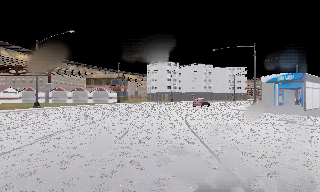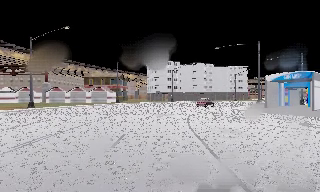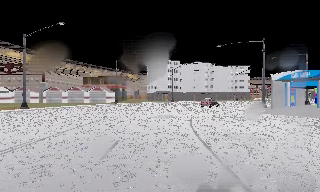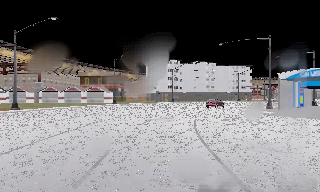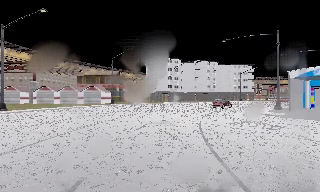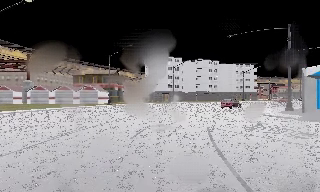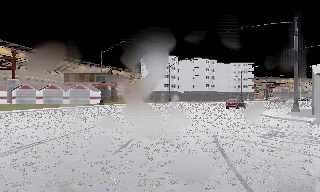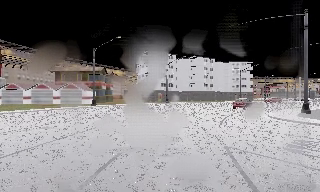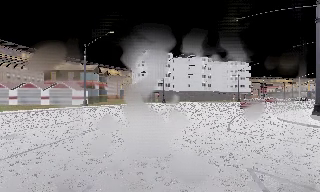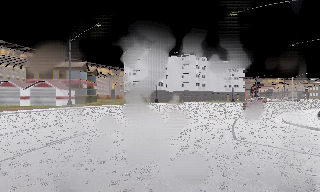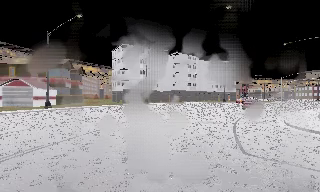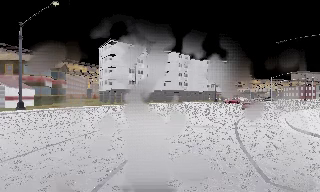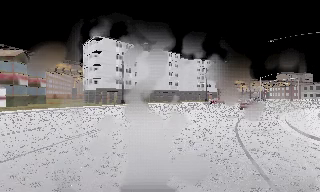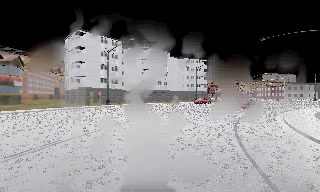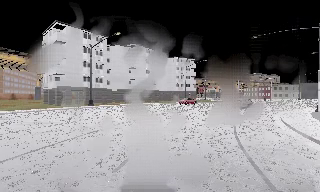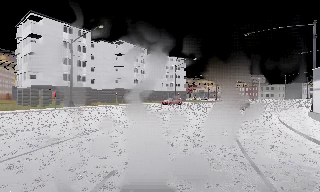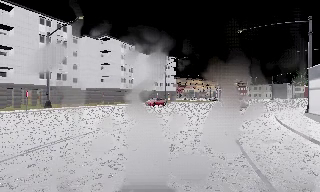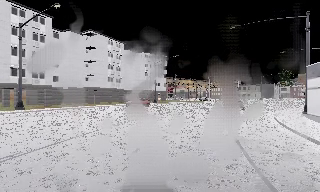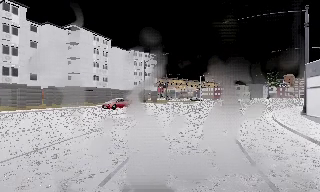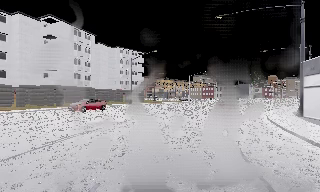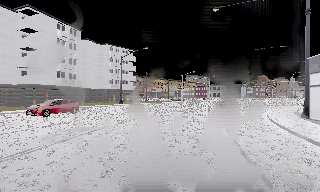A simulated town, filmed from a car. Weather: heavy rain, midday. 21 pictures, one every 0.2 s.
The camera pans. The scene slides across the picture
to the left.
The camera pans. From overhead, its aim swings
clockwise.
0.0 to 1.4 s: The camera travels forward, about 11 m, so what stands in front looms larger. It gains speed.
1.4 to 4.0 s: The scene slides to the left, as the camera pans about 40 degrees to its right. It travels forward, about 25 m.
The film runs forward here.
